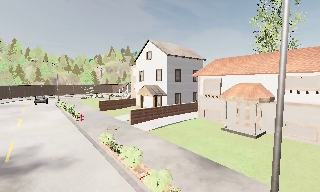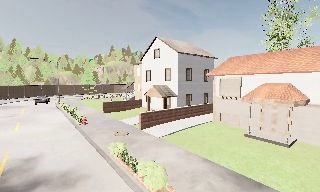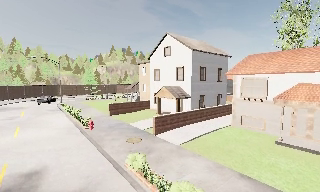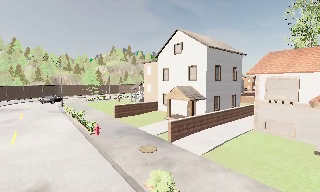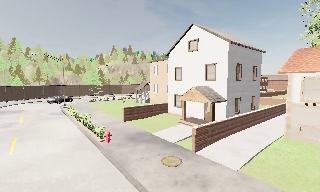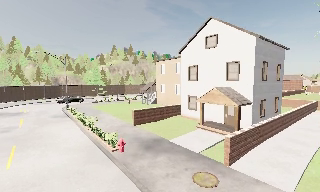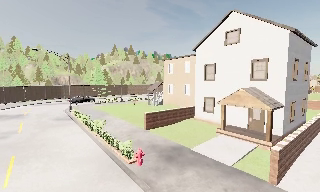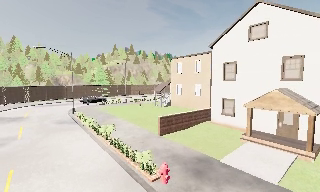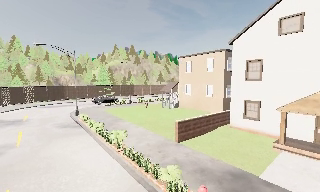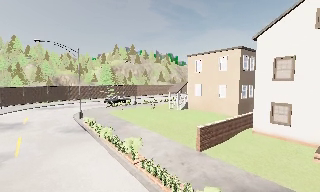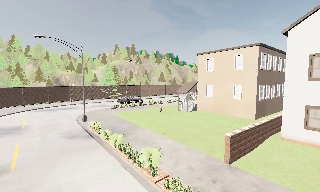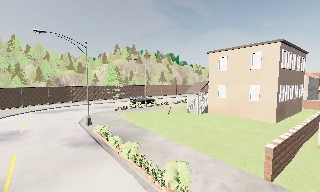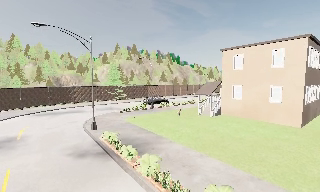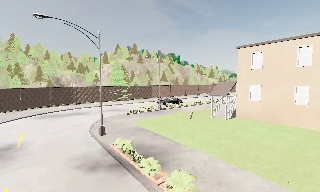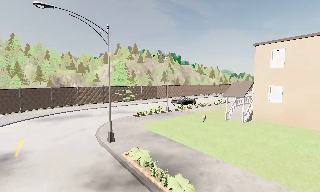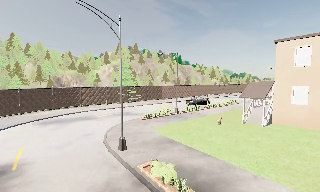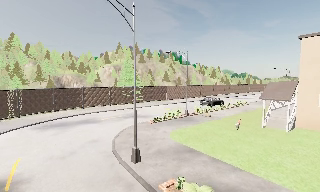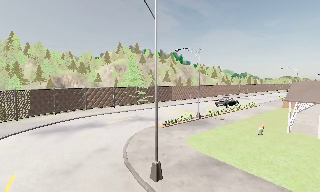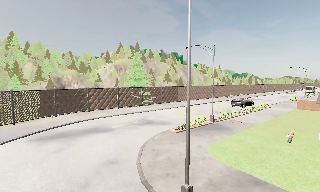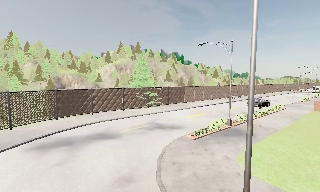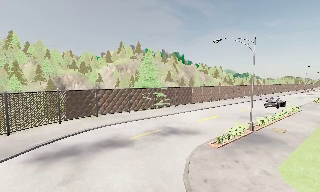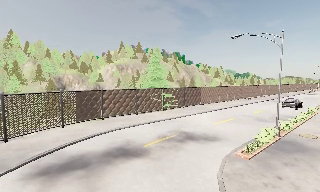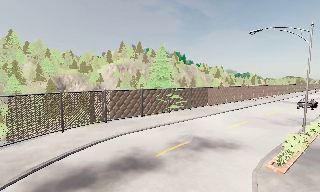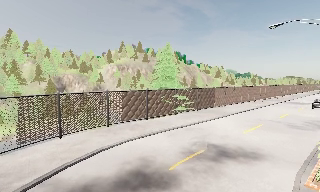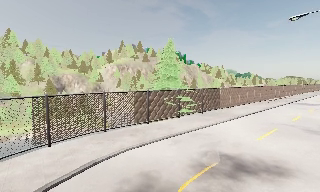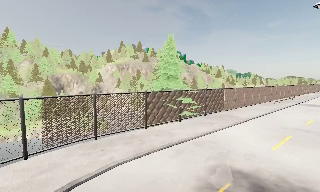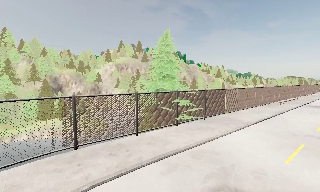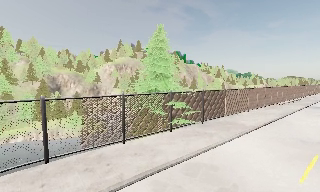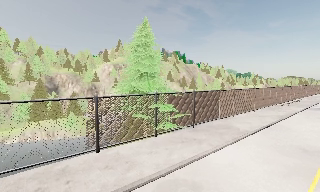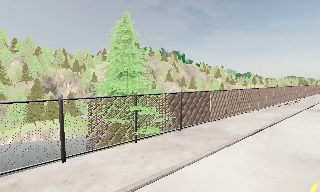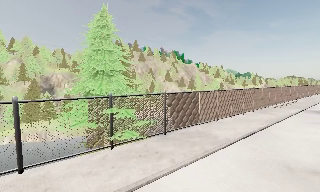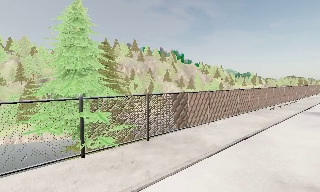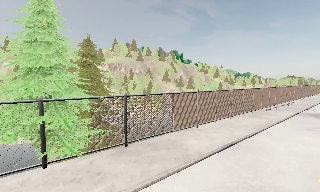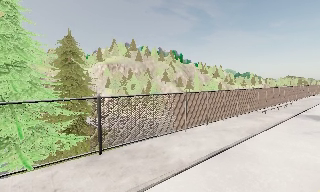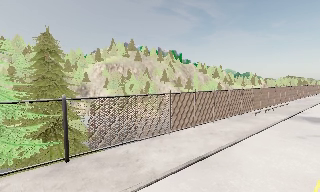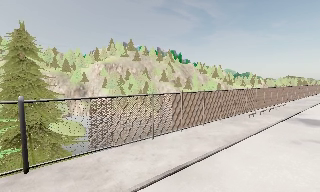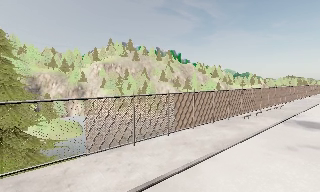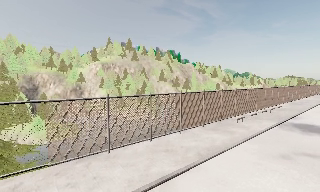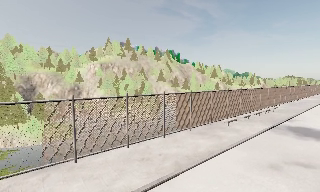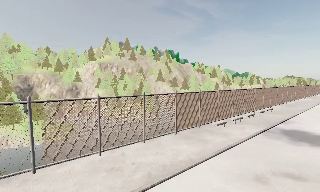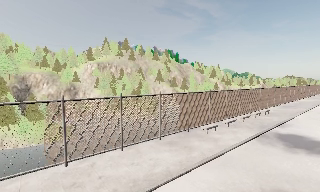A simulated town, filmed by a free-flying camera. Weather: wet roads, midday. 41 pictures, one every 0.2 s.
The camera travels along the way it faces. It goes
forward.
0.0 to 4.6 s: The camera travels forward and to its left, about 40 m, so what stands in front looms larger.
4.6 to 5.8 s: The camera travels forward, about 9 m, so what stands in front looms larger.
5.8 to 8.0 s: The camera travels to its right and forward, about 17 m, so close, fixed things drift to the left.
The film runs forward here.
